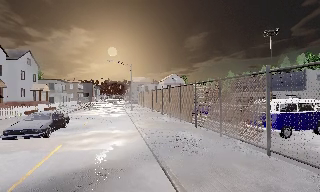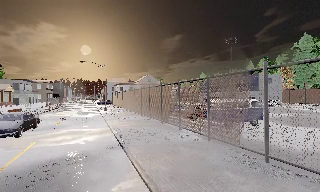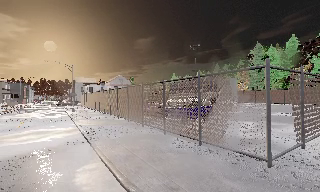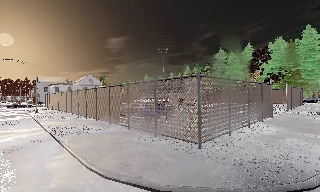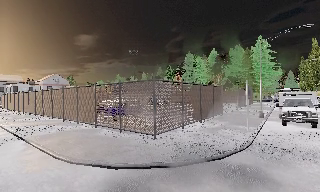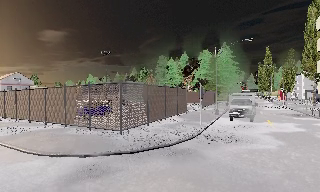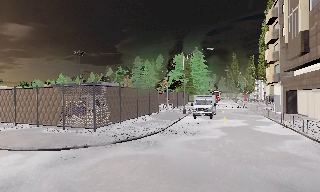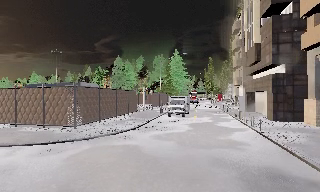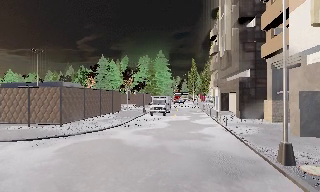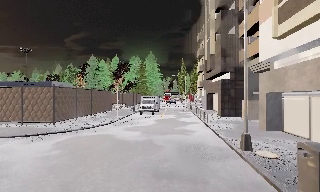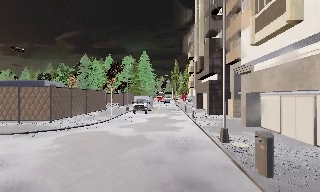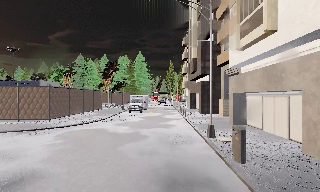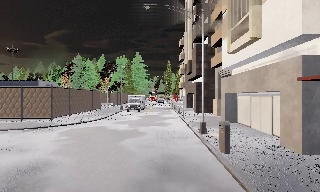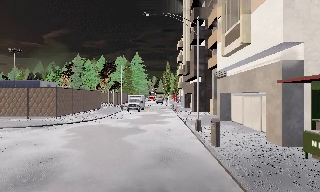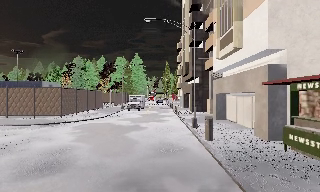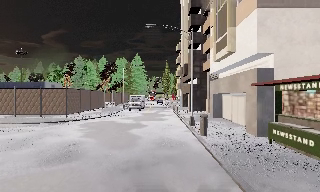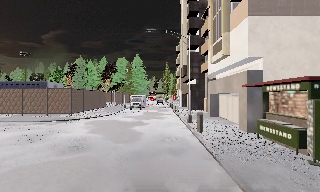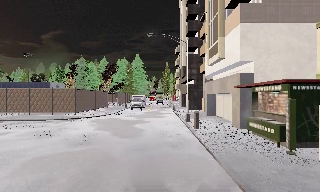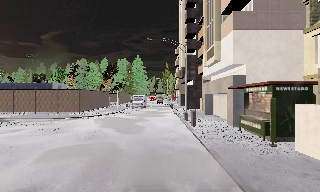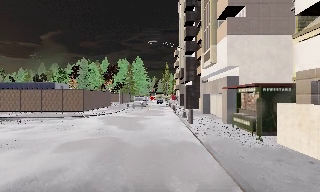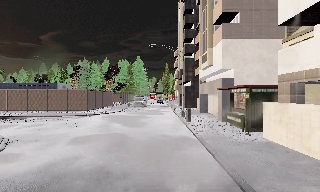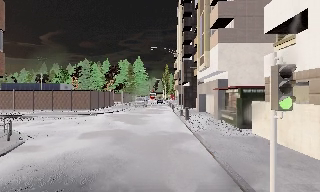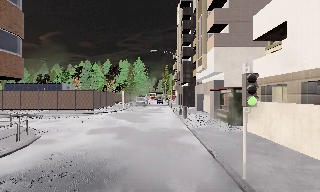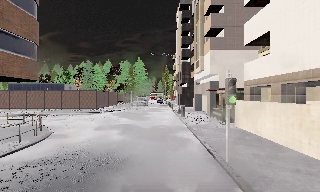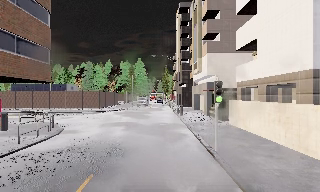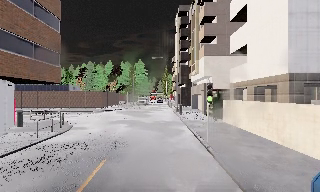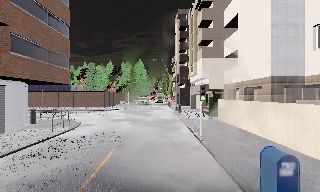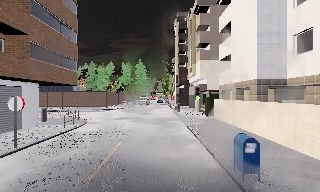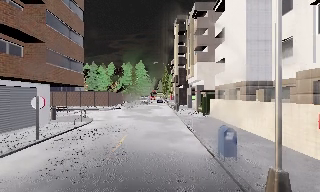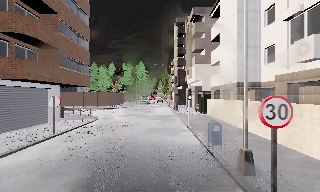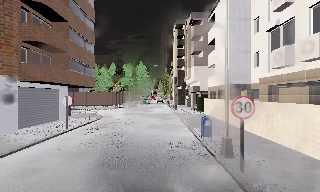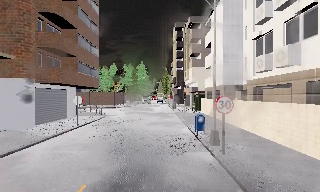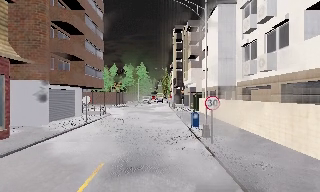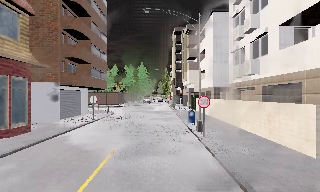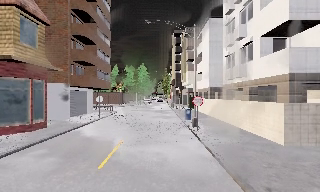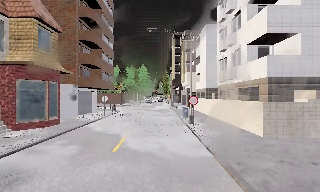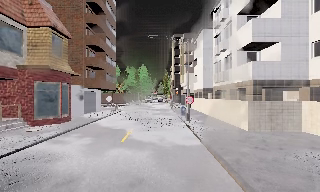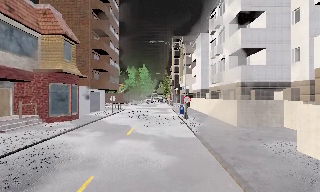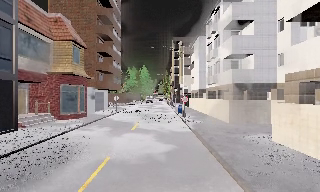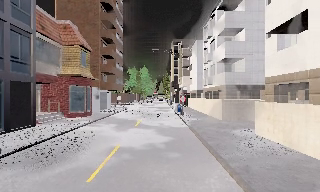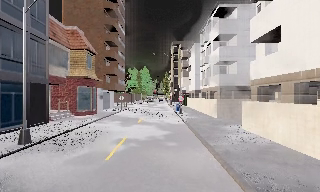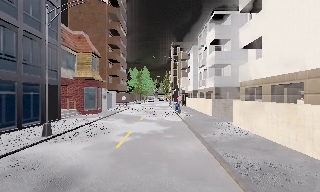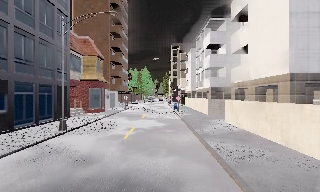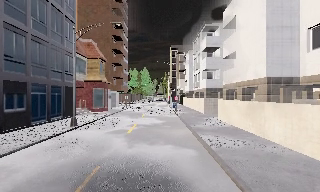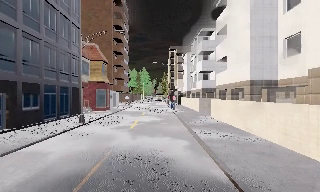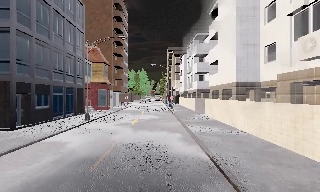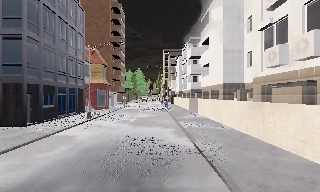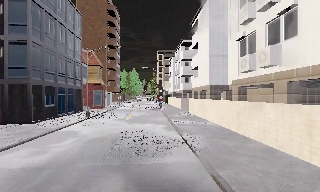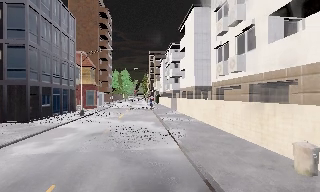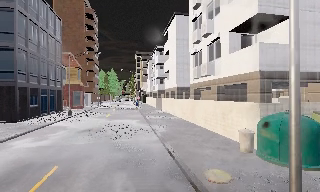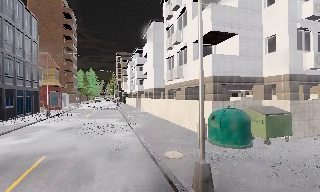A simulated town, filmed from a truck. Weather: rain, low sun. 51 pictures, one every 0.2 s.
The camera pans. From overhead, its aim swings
clockwise.
The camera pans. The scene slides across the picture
to the left.
0.0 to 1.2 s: The scene slides to the left, as the camera pans about 55 degrees to its right. It travels backward and to its right, about 9 m.
1.2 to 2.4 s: The camera pans to its right, which is clockwise from overhead, by about 20 degrees. It travels backward, about 7 m, so what stands in front gets smaller. It loses speed.
2.4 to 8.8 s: The camera travels backward, about 40 m, so what stands in front gets smaller.
8.8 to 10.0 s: The scene slides to the left, as the camera pans about 20 degrees to its right. It travels backward, about 9 m, so what stands in front gets smaller.
The film runs backward here.
